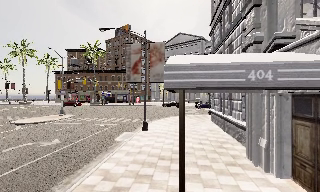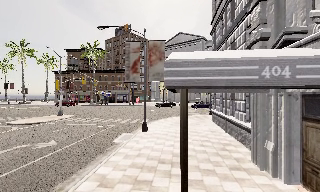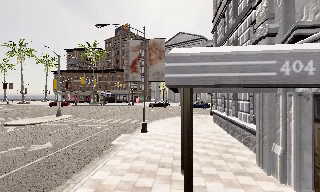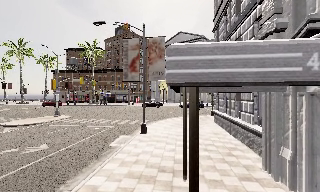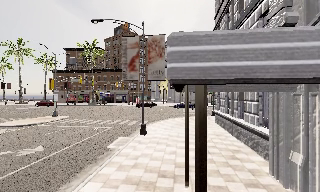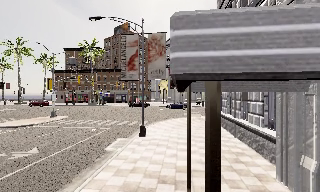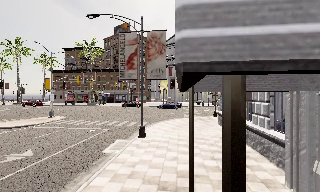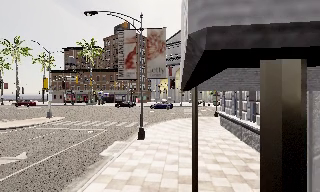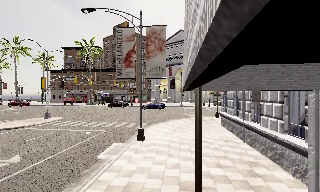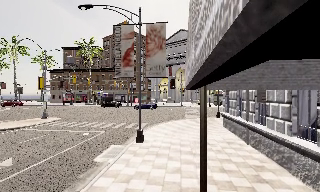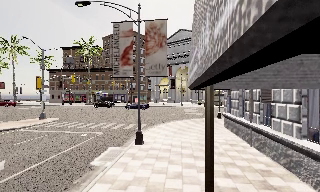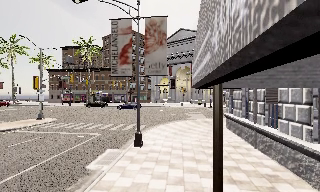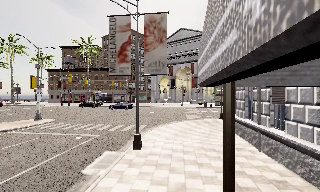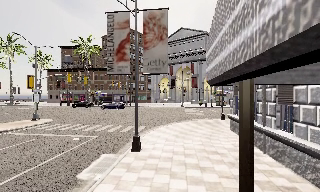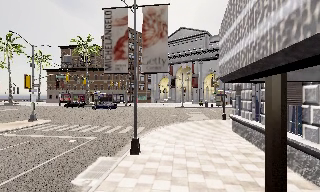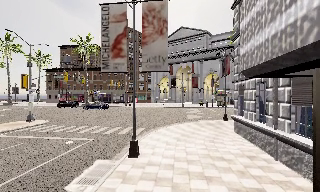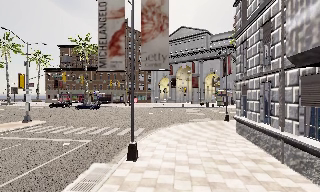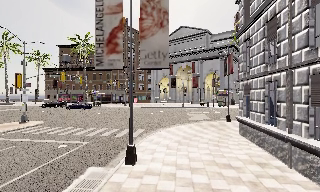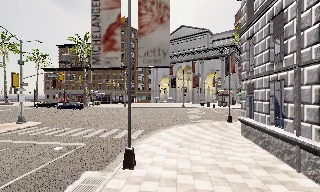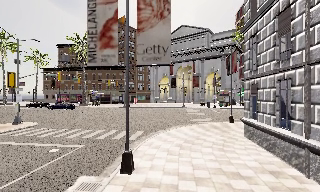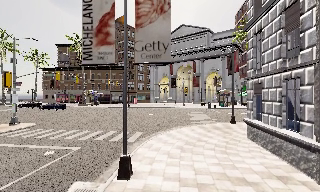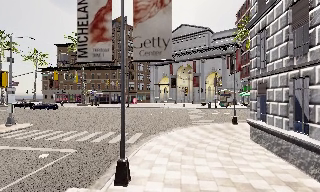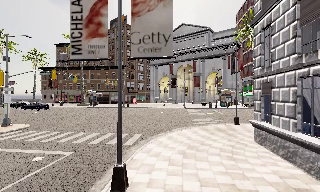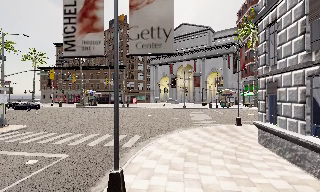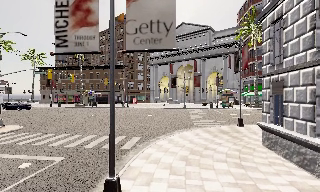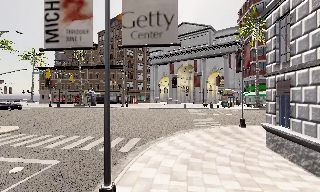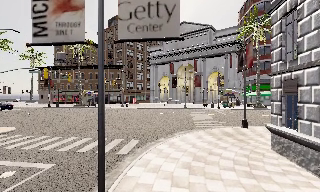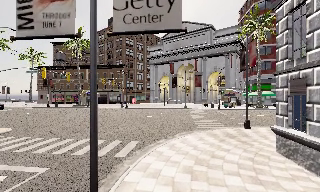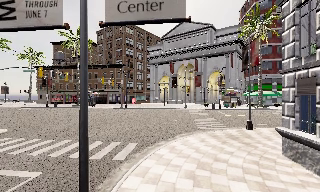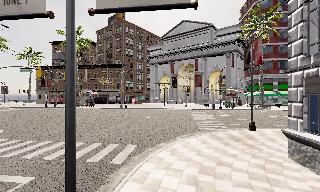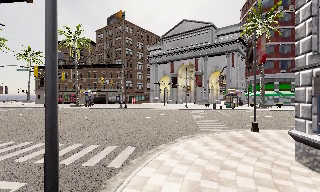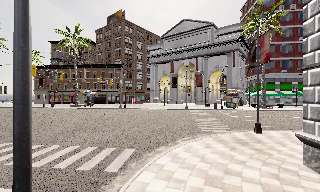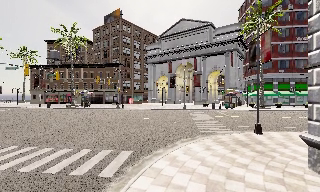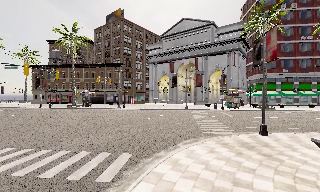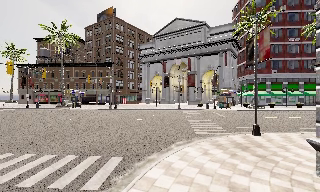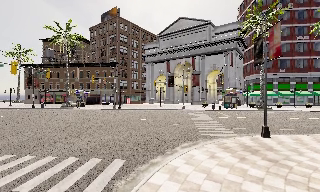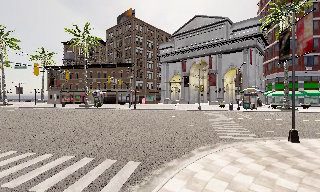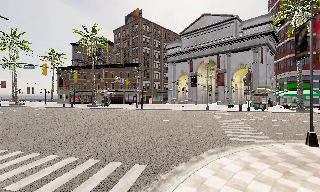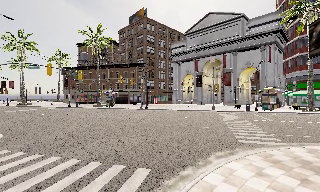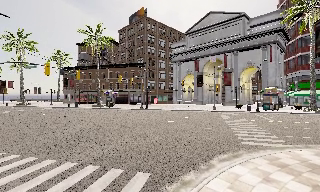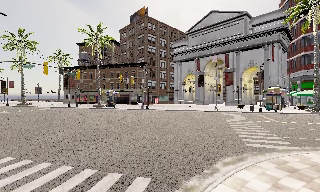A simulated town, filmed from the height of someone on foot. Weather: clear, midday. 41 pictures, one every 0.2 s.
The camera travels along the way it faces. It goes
forward.
0.0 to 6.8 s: The camera travels forward, about 12 m, so what stands in front looms larger.
6.8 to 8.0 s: The camera swings to its left by about 10 degrees, and the scene slides to the right. It travels forward, about 2 m, so what stands in front looms larger.
The film runs forward here.
